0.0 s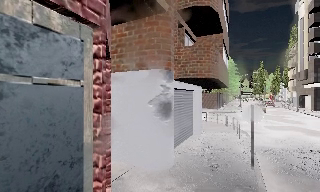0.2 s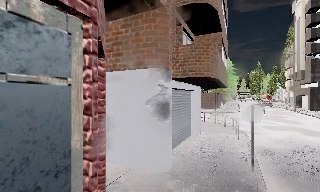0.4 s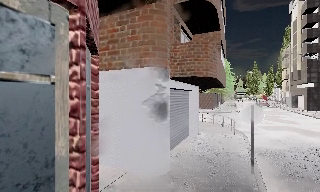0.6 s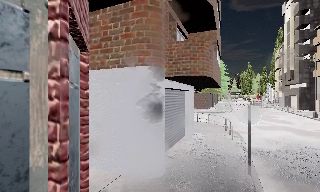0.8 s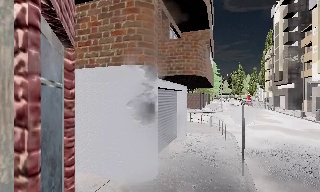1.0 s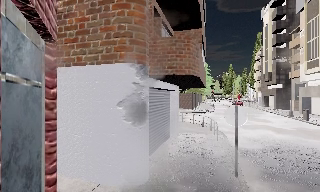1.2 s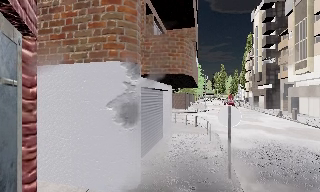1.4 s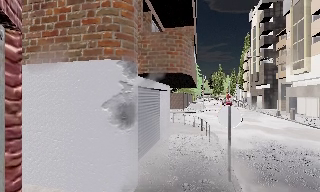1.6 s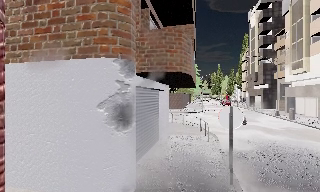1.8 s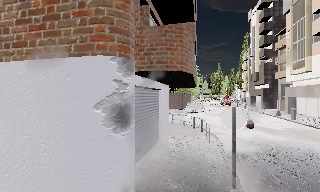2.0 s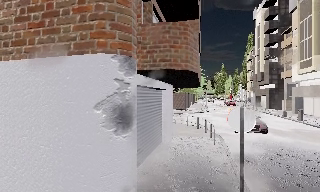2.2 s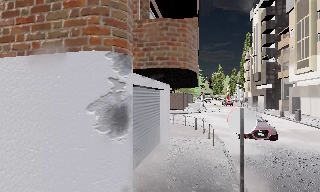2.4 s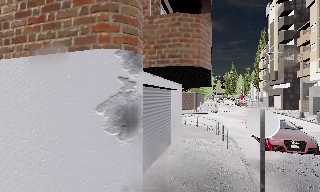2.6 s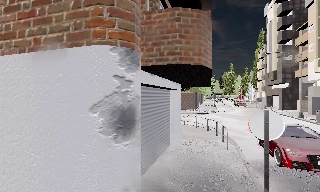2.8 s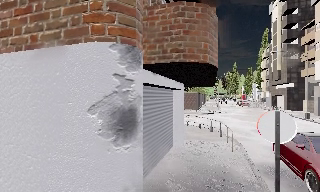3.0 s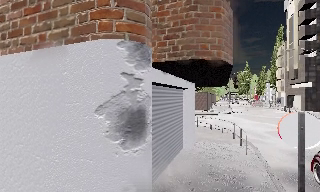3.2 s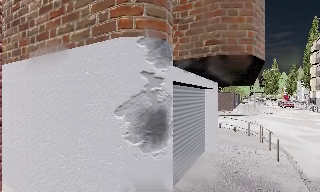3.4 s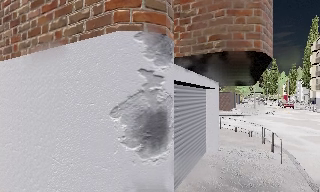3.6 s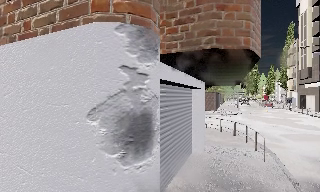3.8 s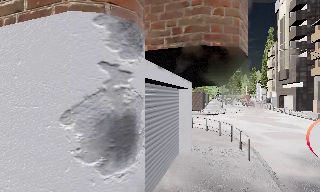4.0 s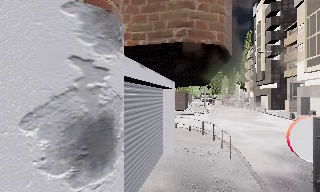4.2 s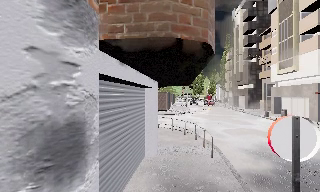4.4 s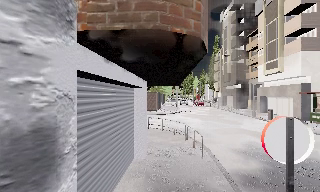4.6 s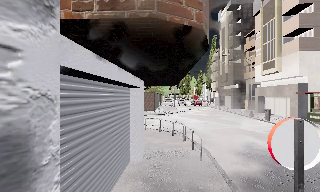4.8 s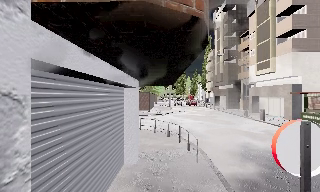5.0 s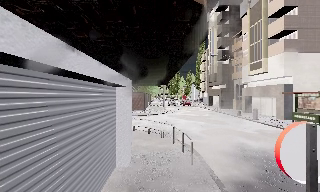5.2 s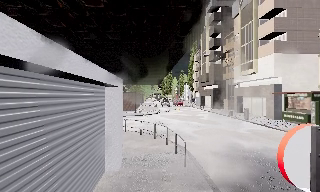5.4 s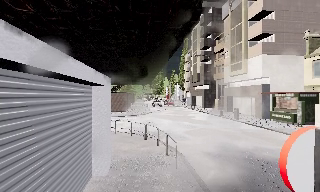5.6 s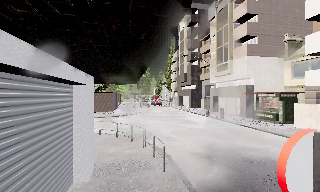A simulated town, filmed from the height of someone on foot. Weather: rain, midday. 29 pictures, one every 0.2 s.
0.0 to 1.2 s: The camera pans to its right, which is clockwise from overhead, by about 10 degrees. It travels forward, about 1 m, so what stands in front looms larger.
1.2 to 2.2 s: The camera travels forward, about 1 m, so what stands in front looms larger.
2.2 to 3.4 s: The camera swings to its left by about 15 degrees, and the scene slides to the right. It travels forward, about 1 m, so what stands in front looms larger.
3.4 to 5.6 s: The camera swings to its right by about 40 degrees, and the scene slides to the left. It travels forward, about 2.5 m.
The film runs forward here.
